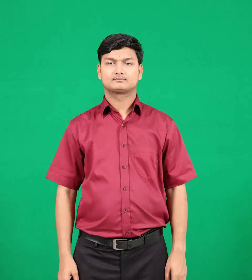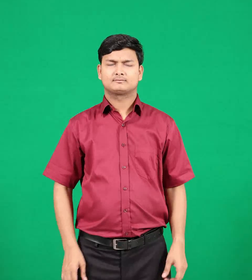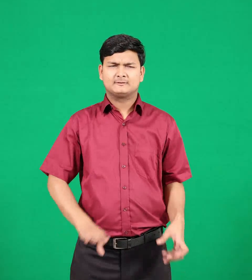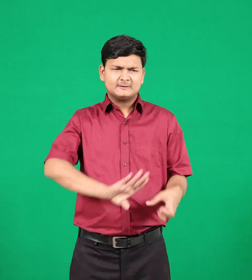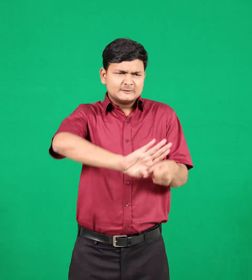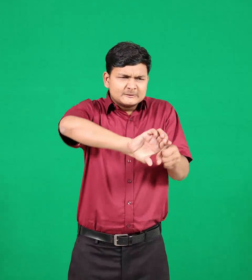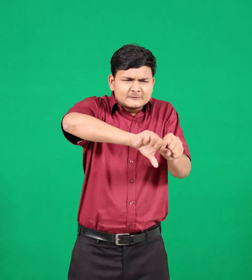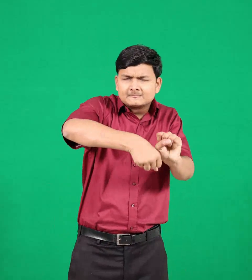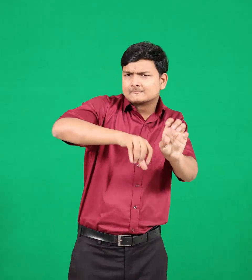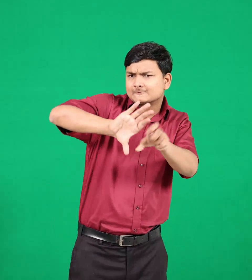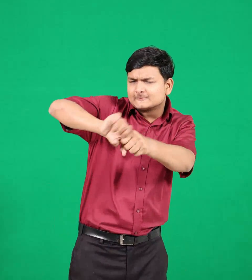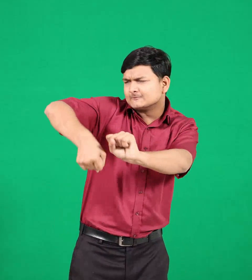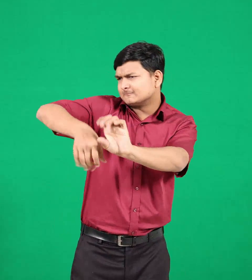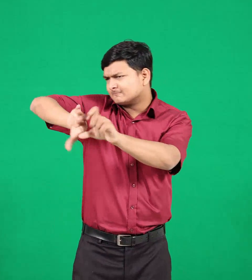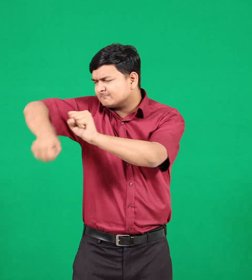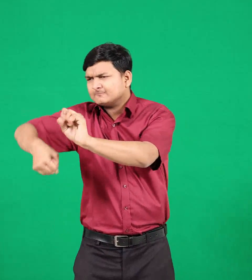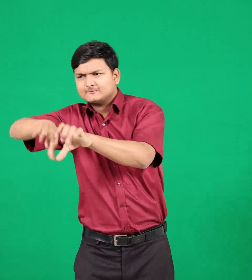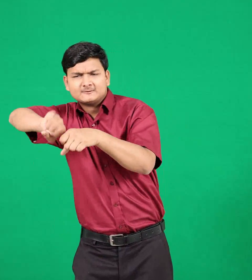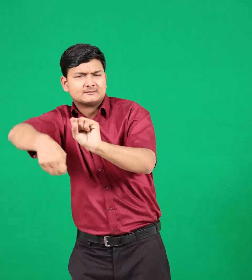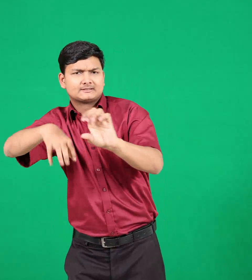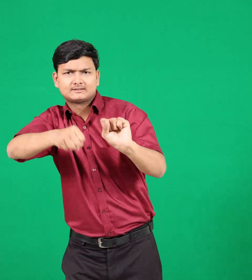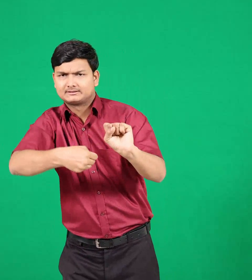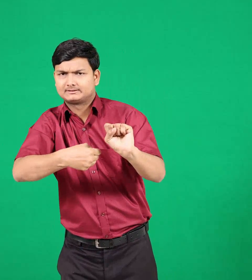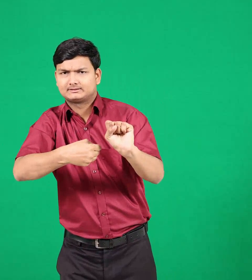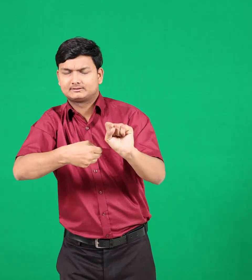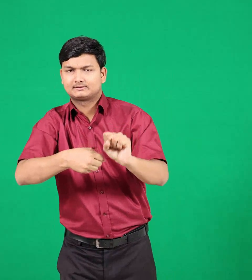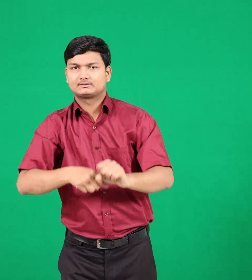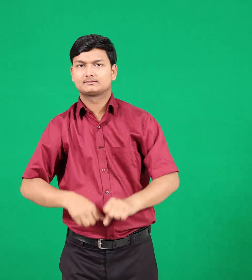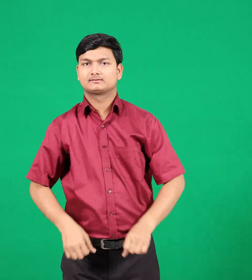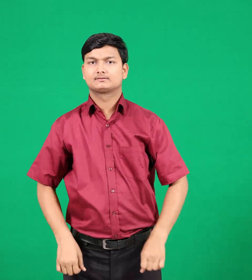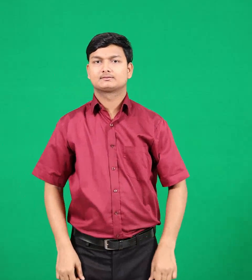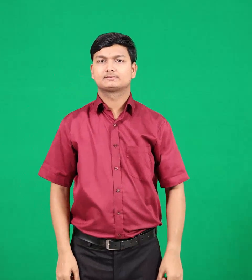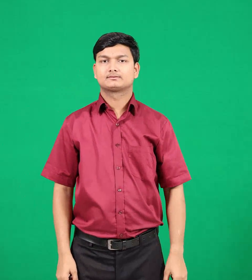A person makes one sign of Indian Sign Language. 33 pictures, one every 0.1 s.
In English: kills
